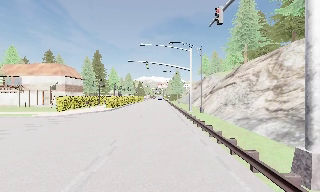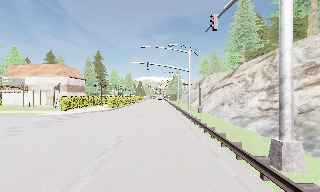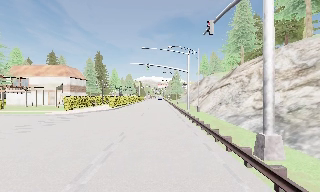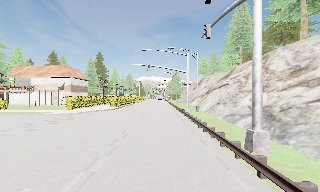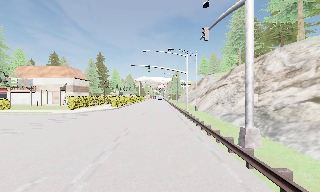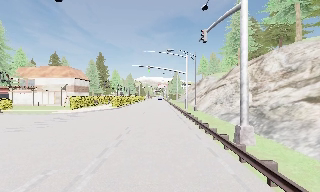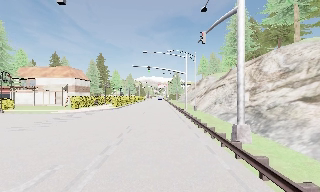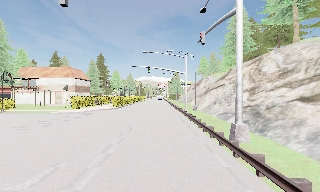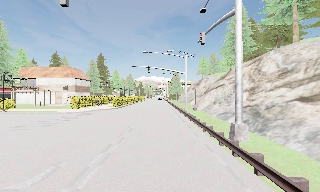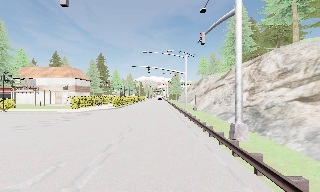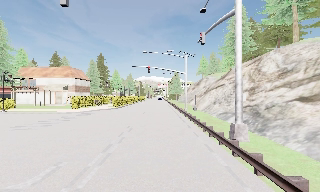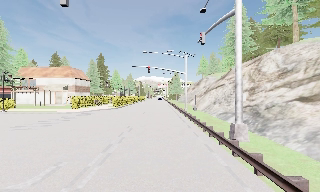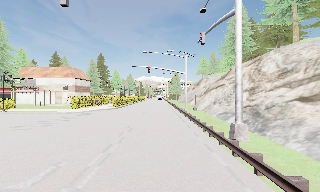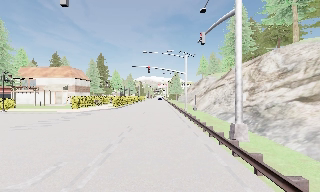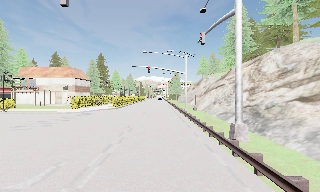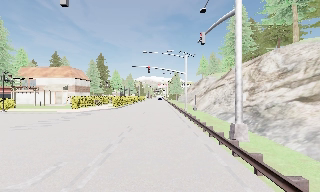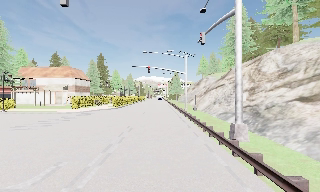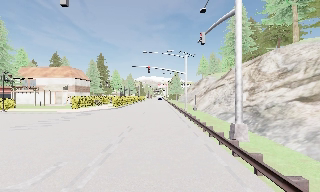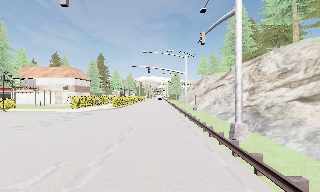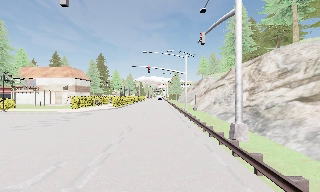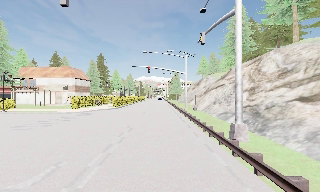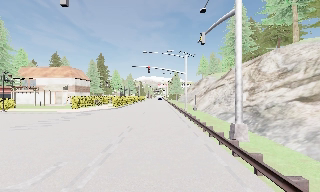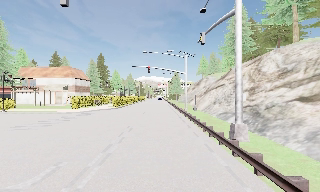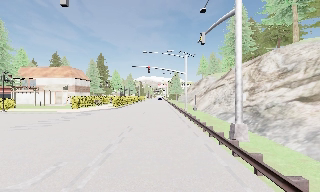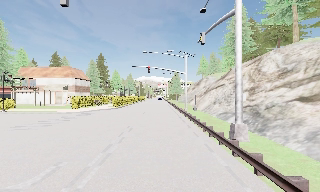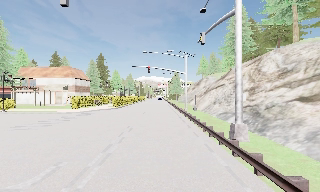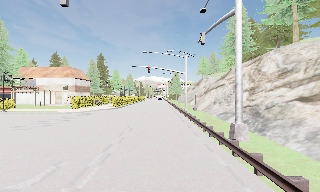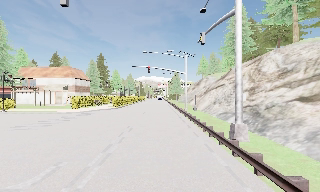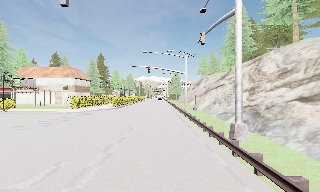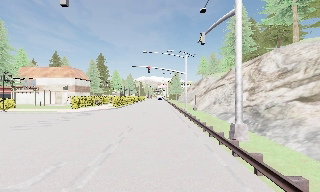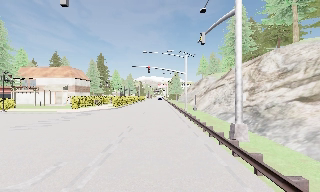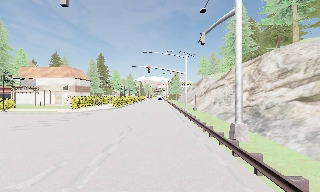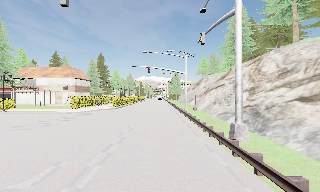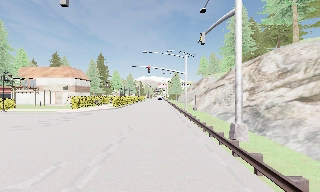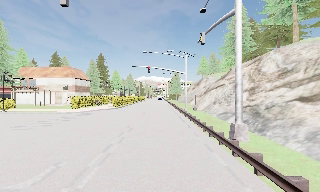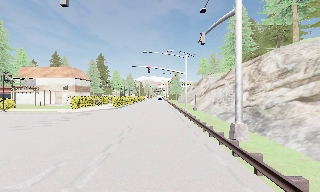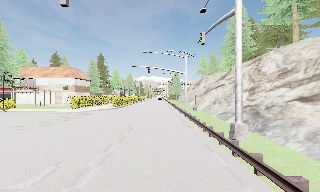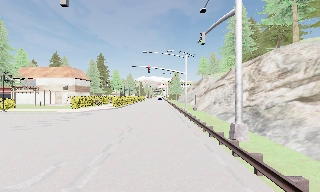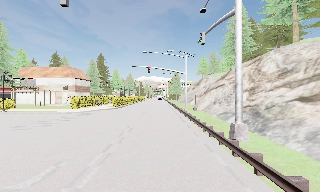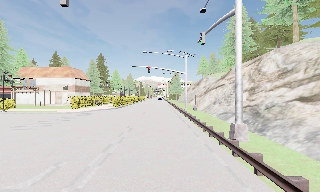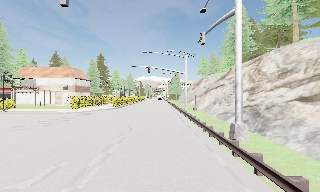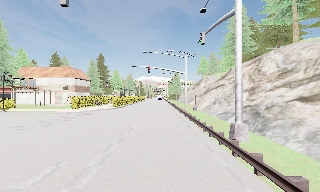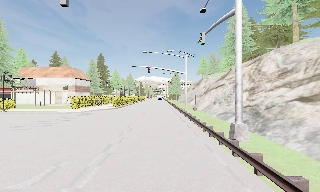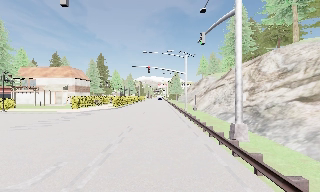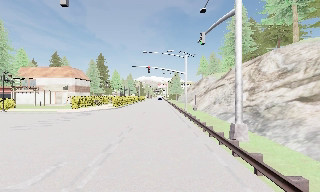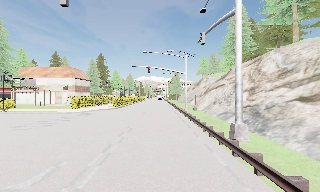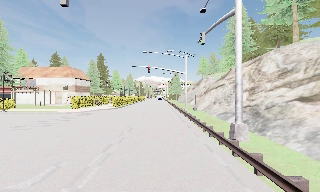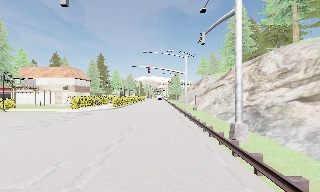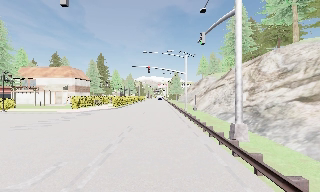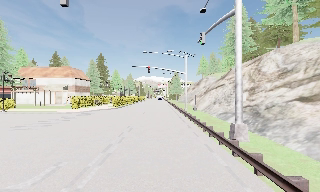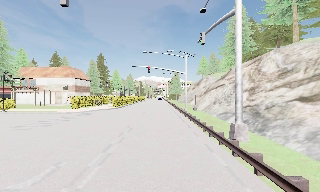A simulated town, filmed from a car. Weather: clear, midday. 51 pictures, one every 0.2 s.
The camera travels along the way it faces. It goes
backward.
0.0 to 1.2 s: The camera travels backward, about 3 m, so what stands in front gets smaller. It loses speed.
1.2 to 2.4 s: The camera shifts only a little, or ends up much as it began.
2.4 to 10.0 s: The camera keeps its place and its aim.
The film runs backward here.
